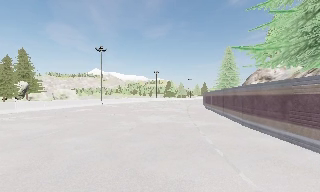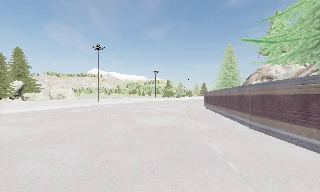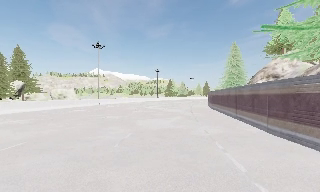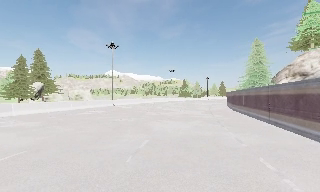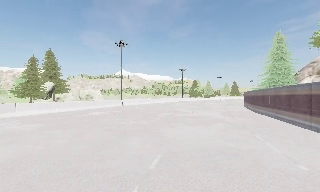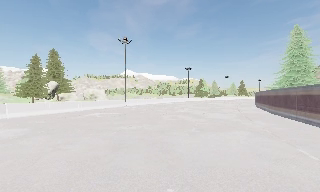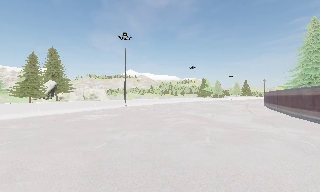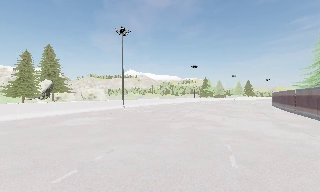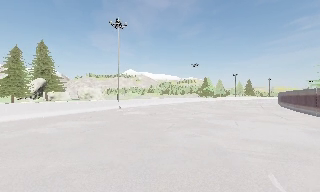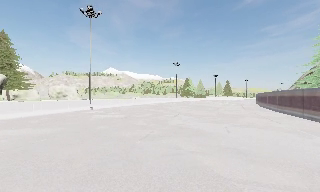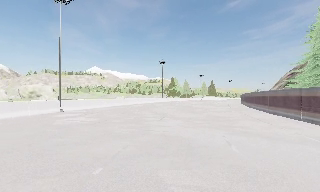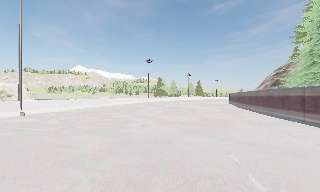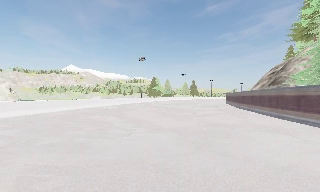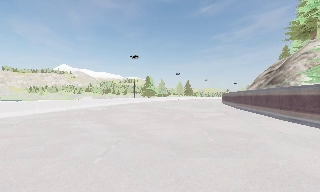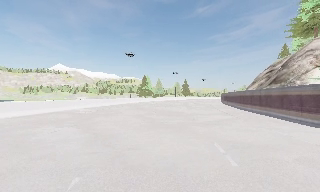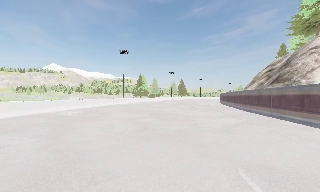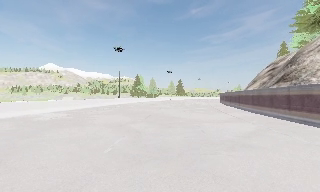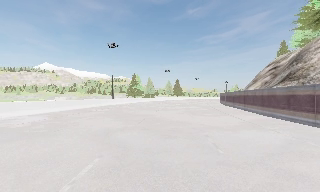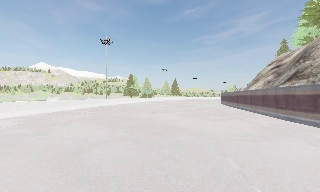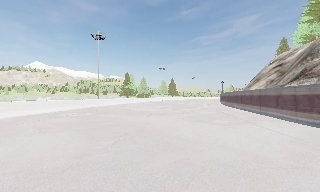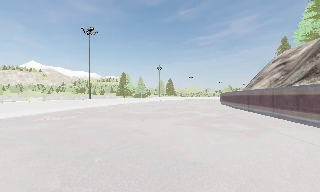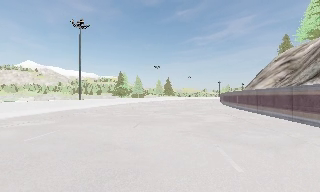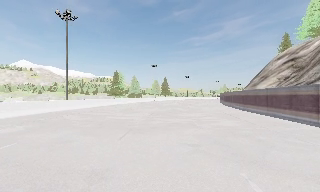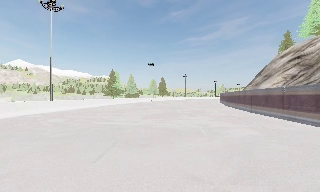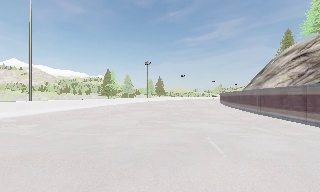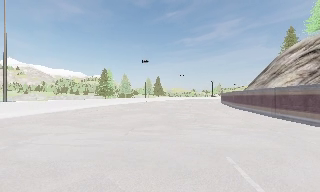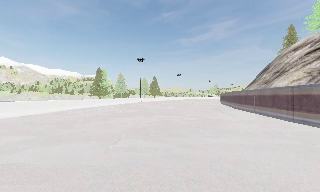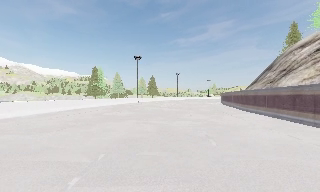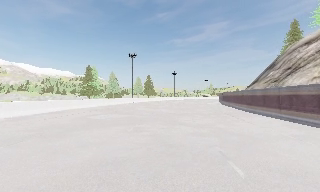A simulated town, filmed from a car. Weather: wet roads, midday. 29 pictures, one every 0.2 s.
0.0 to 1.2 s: The scene slides to the right, as the camera pans about 10 degrees to its left. It travels forward, about 9 m, so what stands in front looms larger. It gains speed.
1.2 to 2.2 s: The camera swings to its right by about 15 degrees, and the scene slides to the left. It travels forward, about 11 m, so what stands in front looms larger.
2.2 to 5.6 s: The camera swings to its right by about 20 degrees, and the scene slides to the left. It travels forward, about 35 m, so what stands in front looms larger.
The film runs forward here.
